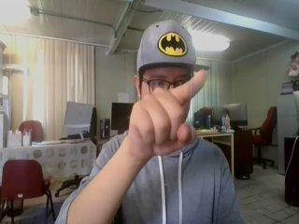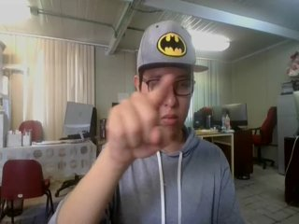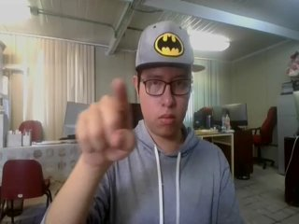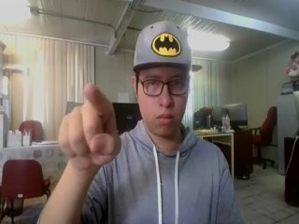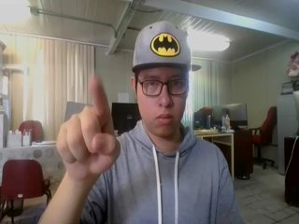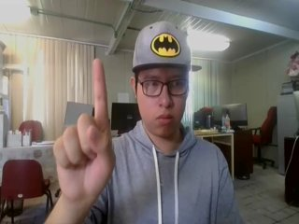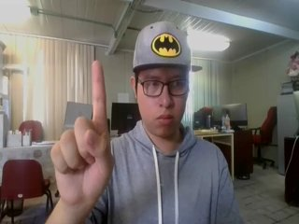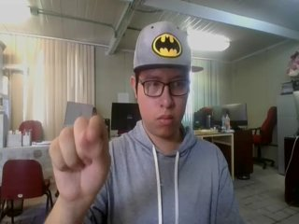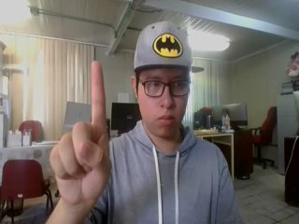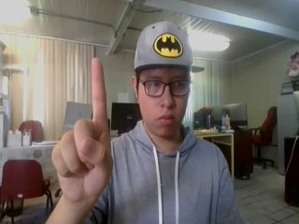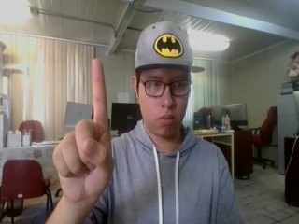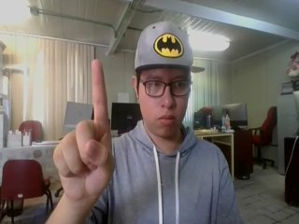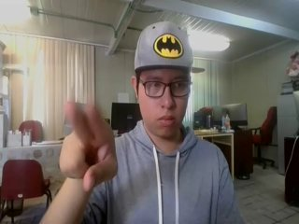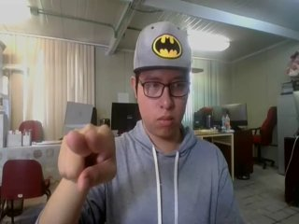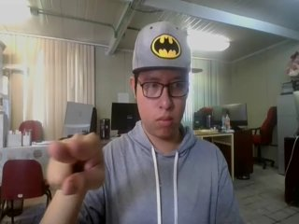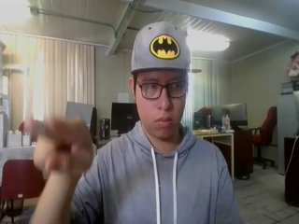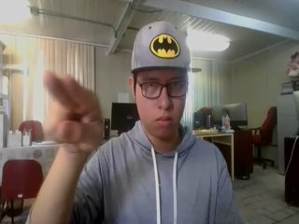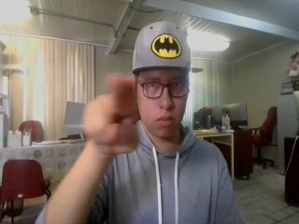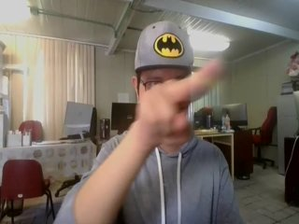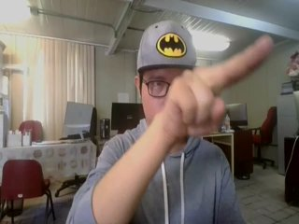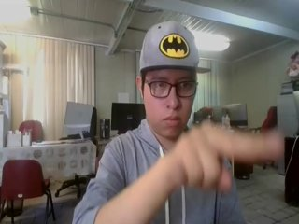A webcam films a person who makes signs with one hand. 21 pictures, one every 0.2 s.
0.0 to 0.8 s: Pointing with one finger.
0.9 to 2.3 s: Click with one finger.
2.4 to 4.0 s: Pointing with two fingers.
